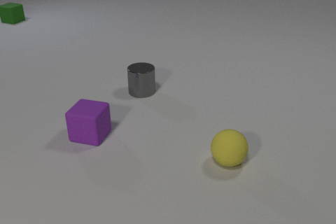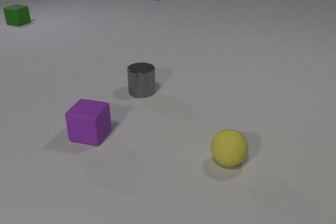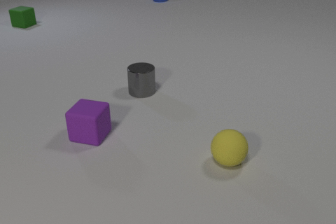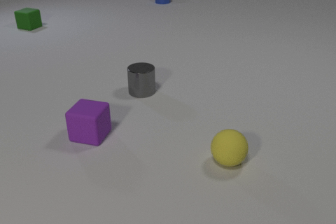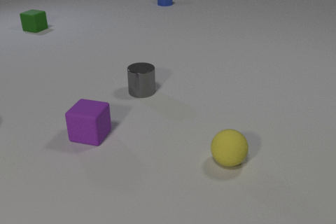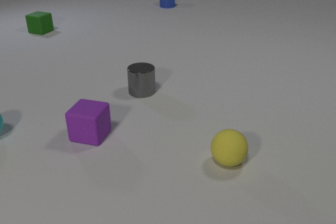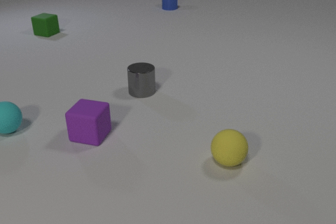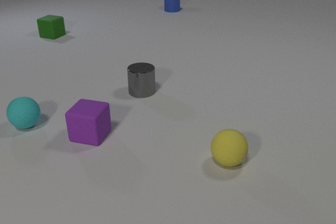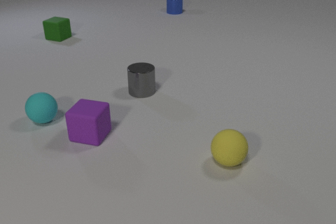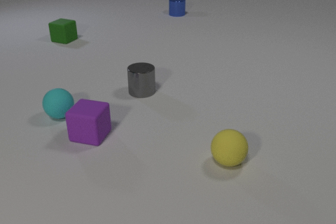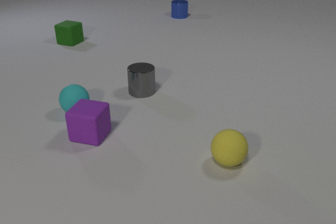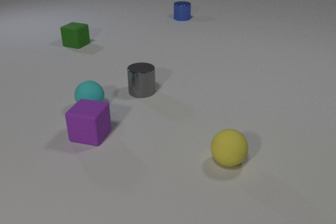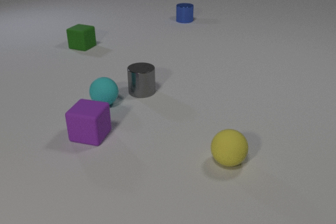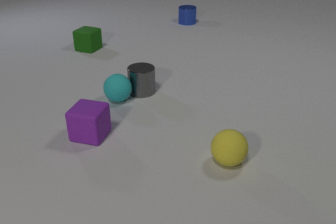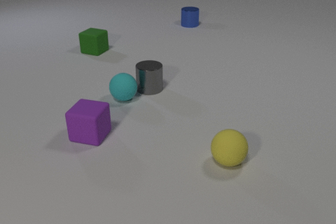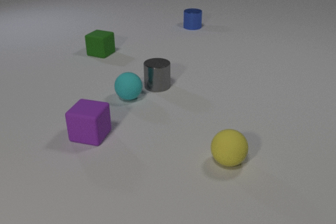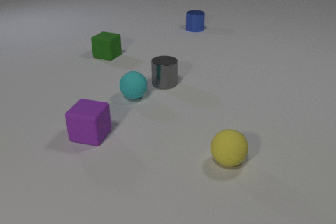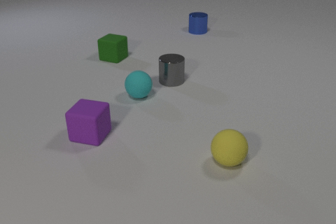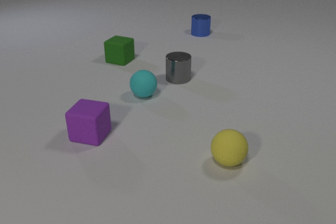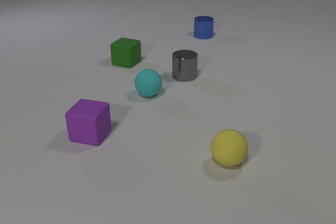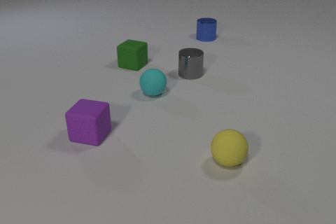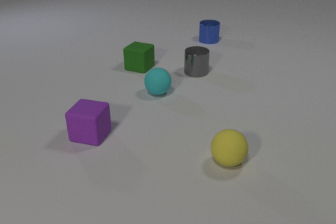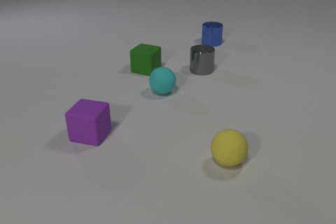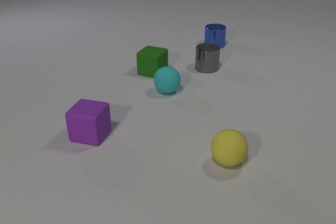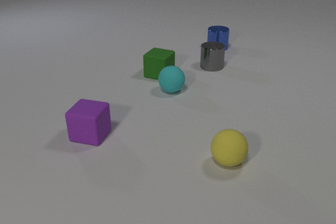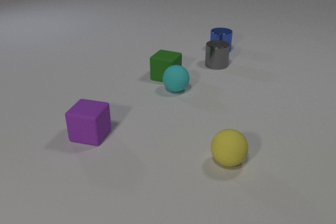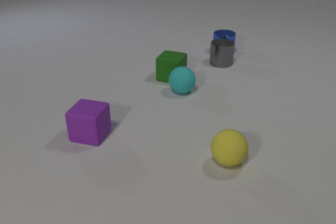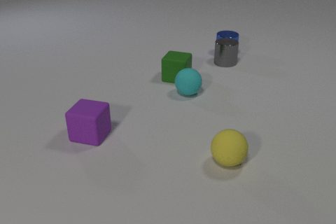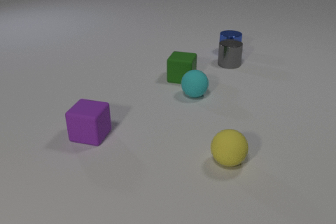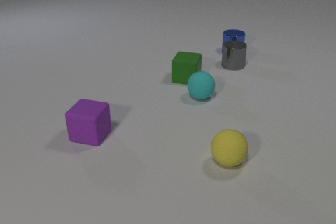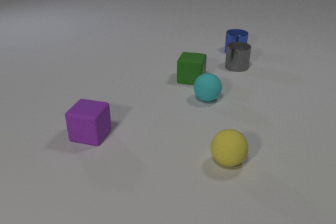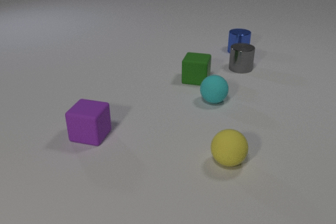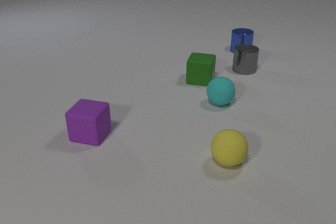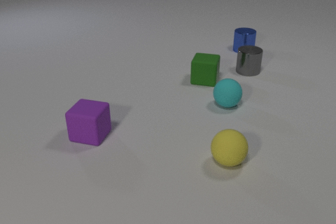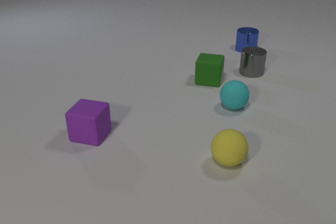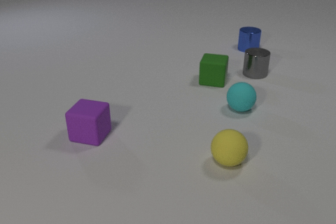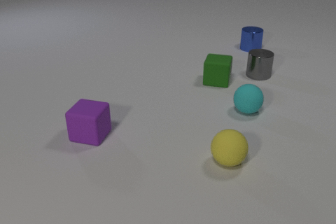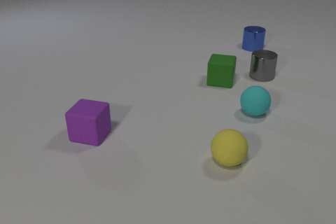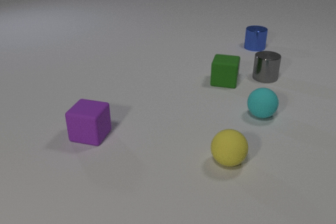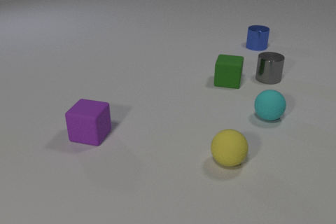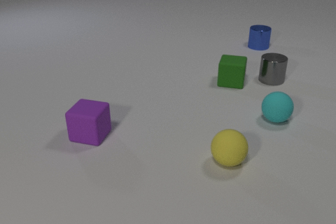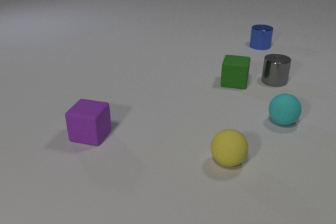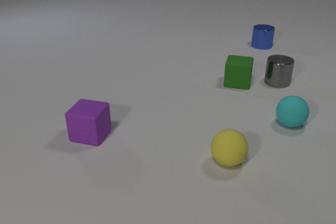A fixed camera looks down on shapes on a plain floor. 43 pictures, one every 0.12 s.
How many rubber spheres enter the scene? 1.
How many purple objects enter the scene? 0.
Are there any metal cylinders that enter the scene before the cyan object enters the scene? no.
0.00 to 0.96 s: The cyan rubber sphere comes in at the left edge, rolls to the right. The green rubber cube slides toward the camera and to the right. The blue metal cylinder slides toward the camera.
0.96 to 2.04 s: The cyan rubber sphere rolls to the right. The gray metal cylinder slides to the right and away from the camera. The green rubber cube slides toward the camera and to the right. The blue metal cylinder slides toward the camera. The cyan rubber sphere and the gray metal cylinder collide.
2.04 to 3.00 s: The cyan rubber sphere rolls to the right. The gray metal cylinder slides to the right and away from the camera. The green rubber cube slides toward the camera and to the right. The blue metal cylinder slides toward the camera and to the right. The cyan rubber sphere and the green rubber cube collide.
3.00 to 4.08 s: The cyan rubber sphere rolls to the right and toward the camera. The gray metal cylinder slides to the right. The green rubber cube slides to the right. The blue metal cylinder slides to the right. The gray metal cylinder and the blue metal cylinder collide.
4.08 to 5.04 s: The cyan rubber sphere rolls to the right. The gray metal cylinder slides to the right and toward the camera. The green rubber cube slides to the right. The blue metal cylinder slides to the right and away from the camera.
